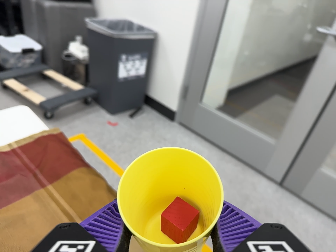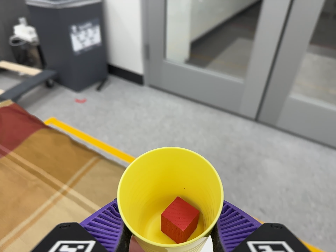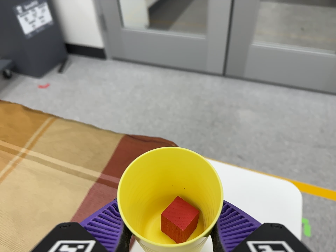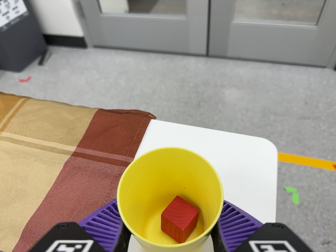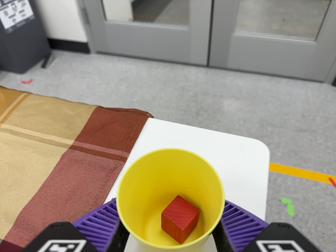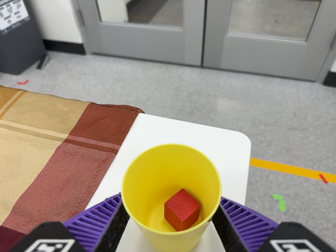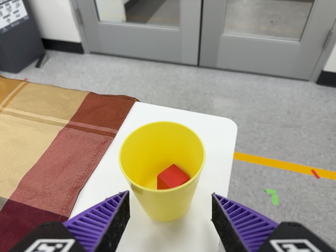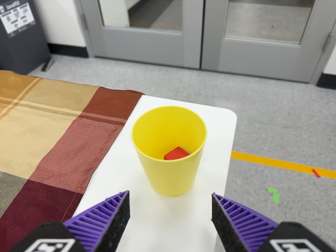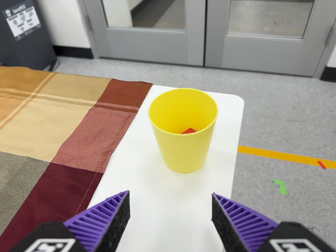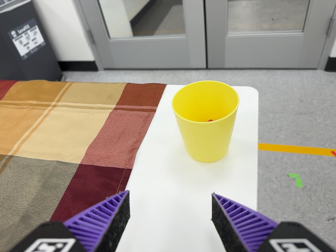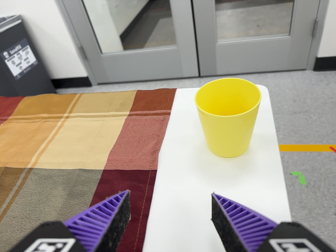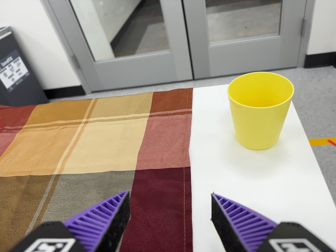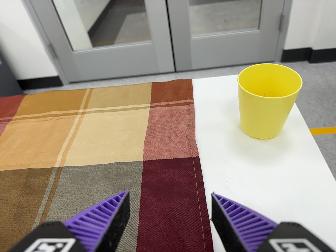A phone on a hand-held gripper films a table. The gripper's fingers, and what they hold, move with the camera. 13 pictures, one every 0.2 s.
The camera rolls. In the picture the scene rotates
counterclockwise.
0.0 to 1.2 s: The scene slides to the left, as the camera pans about 15 degrees to its right. It travels toward the bottom of its view and to its right, about 22 cm, so close, fixed things drift upward. Its aim tips toward the bottom of its view by about 15 degrees, and the scene shifts upward. It rolls about its line of sight by about 25 degrees, and the scene rotates counterclockwise.
1.2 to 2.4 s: The camera travels to its left, toward the bottom of its view and backward, about 22 cm, so close, fixed things drift to the right. It rolls about its line of sight by about 15 degrees, and the scene rotates counterclockwise.
The film runs backward here.
